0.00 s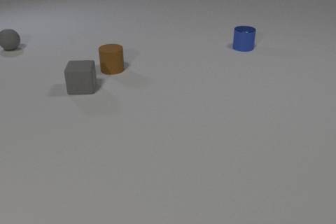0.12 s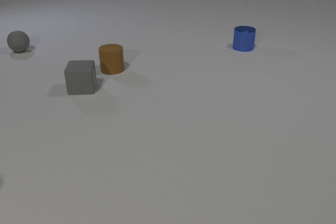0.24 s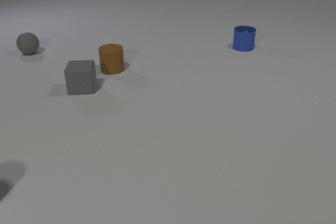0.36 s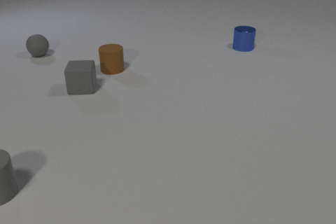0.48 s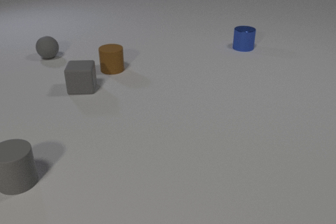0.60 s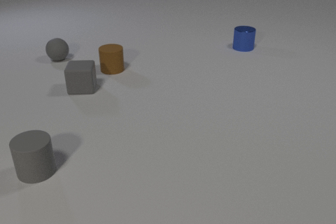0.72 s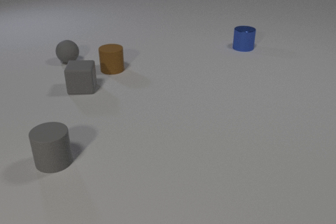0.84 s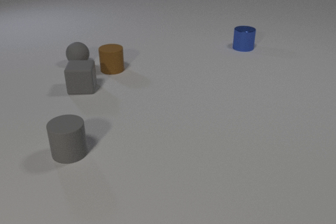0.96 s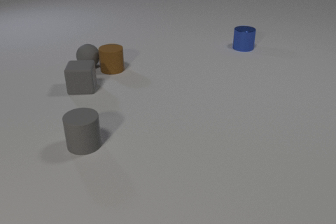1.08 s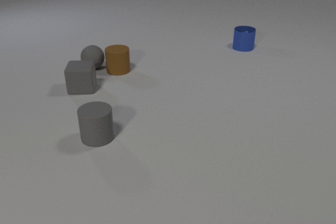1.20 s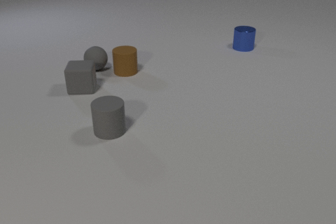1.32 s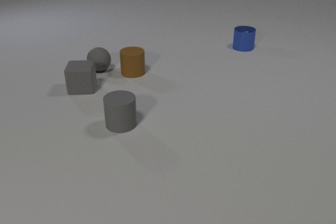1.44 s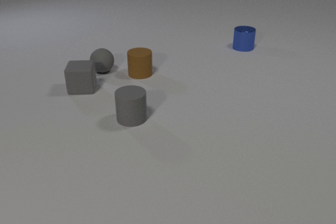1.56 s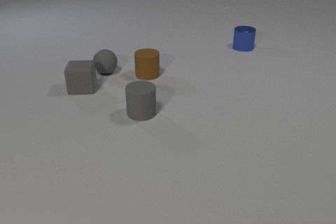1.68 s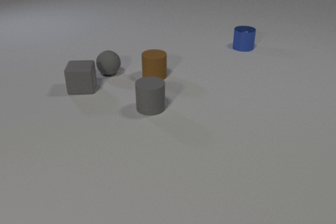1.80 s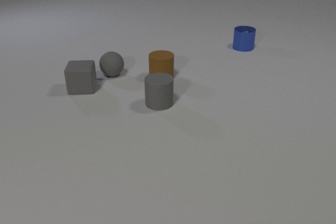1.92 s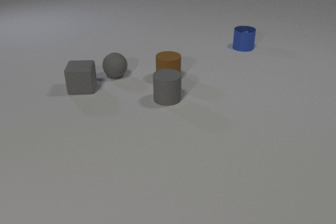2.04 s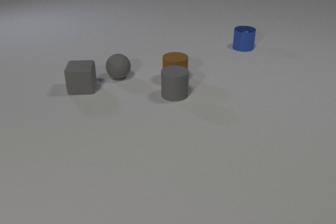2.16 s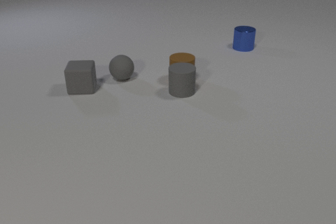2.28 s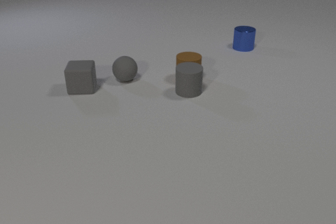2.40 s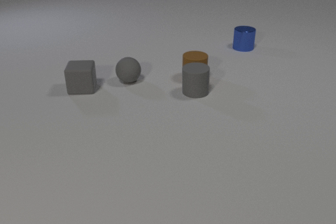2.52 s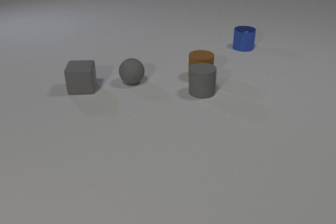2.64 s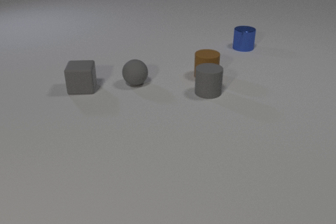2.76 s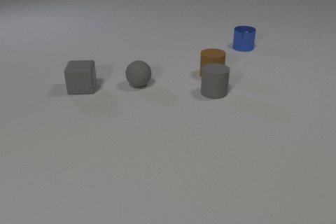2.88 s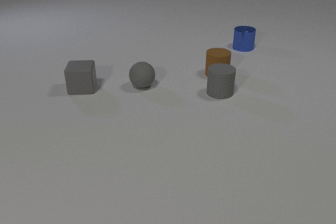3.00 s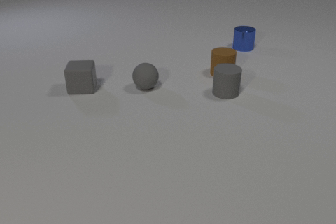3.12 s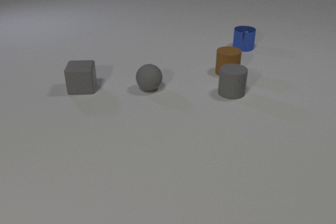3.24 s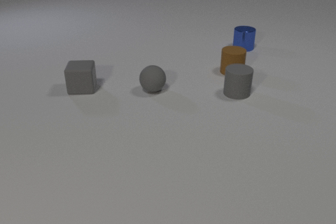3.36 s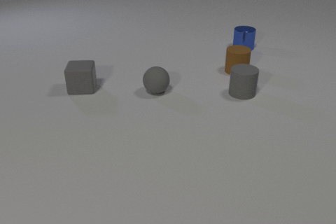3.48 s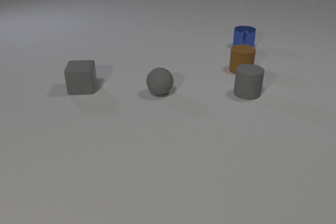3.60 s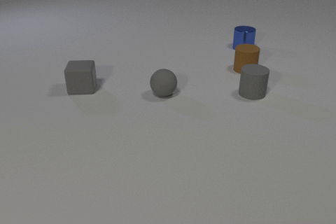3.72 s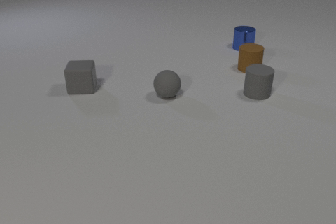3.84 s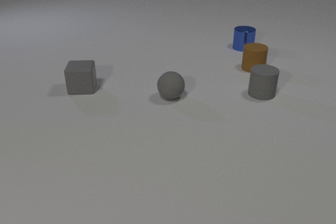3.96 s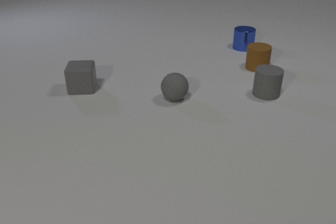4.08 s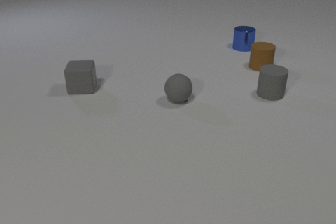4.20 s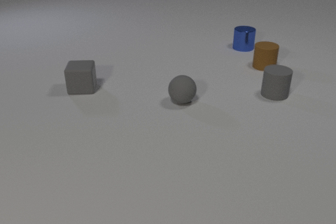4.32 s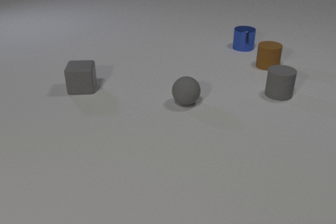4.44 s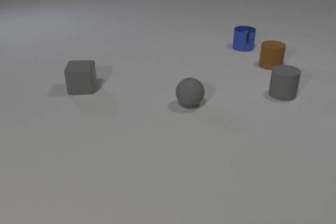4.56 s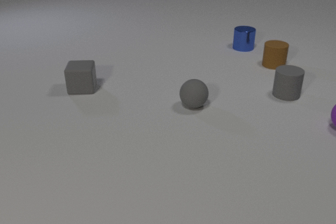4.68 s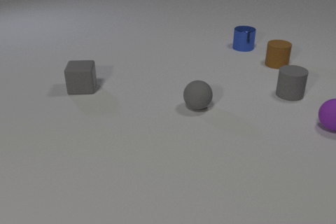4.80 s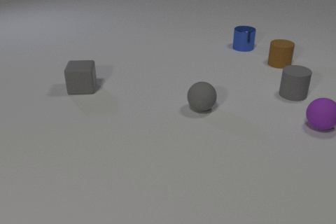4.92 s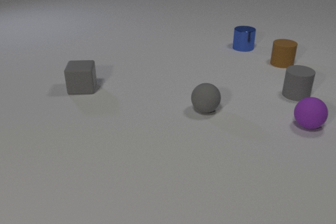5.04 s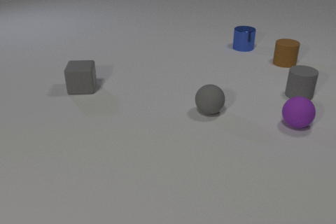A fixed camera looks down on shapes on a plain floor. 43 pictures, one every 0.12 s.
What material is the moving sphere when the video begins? rubber.
Are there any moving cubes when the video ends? no.
How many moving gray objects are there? 2.
0.00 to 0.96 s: The gray rubber sphere rolls to the right and toward the camera. The gray rubber cylinder comes in at the left edge, slides to the right and away from the camera.
0.96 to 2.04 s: The gray rubber sphere rolls toward the camera and to the right. The brown rubber cylinder slides to the right and toward the camera. The gray rubber cylinder slides to the right and away from the camera. The gray rubber sphere and the brown rubber cylinder collide.
2.04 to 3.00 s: The gray rubber sphere rolls to the right and toward the camera. The brown rubber cylinder slides to the right. The gray rubber cylinder slides to the right. The brown rubber cylinder and the gray rubber cylinder collide.
3.00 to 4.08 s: The gray rubber sphere rolls to the right and toward the camera. The brown rubber cylinder slides to the right and away from the camera. The gray rubber cylinder slides to the right.
4.08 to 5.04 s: The gray rubber sphere rolls to the right and toward the camera. The brown rubber cylinder slides to the right and away from the camera. The purple rubber sphere comes in at the right edge, rolls to the left. The gray rubber cylinder slides to the right.
